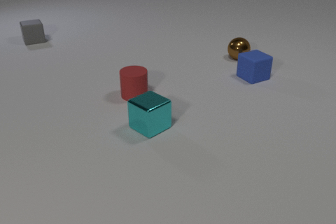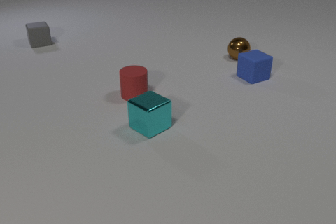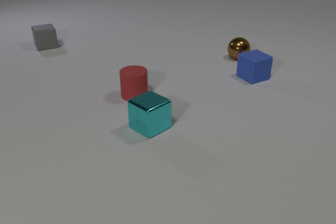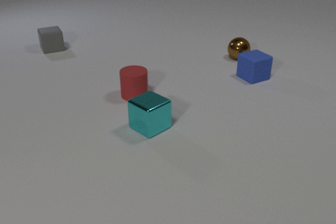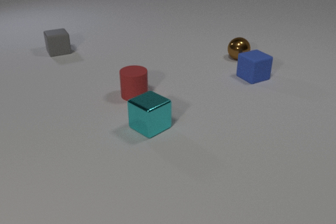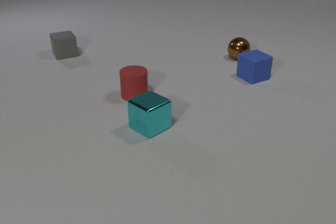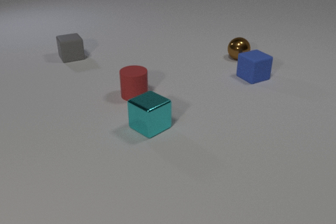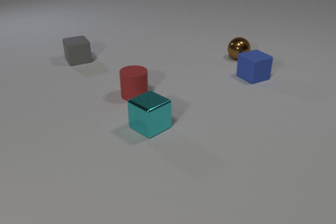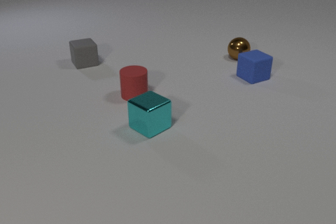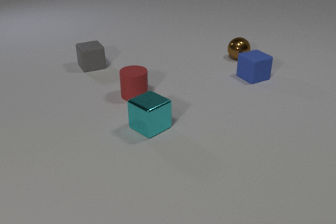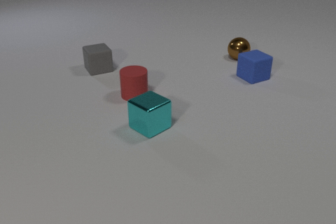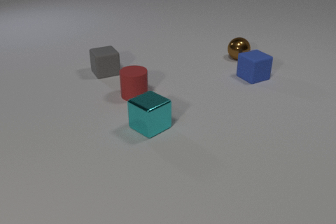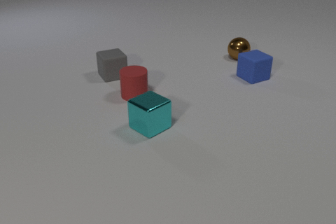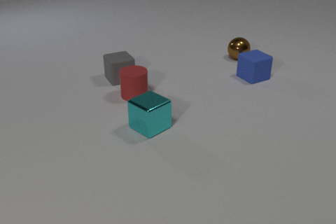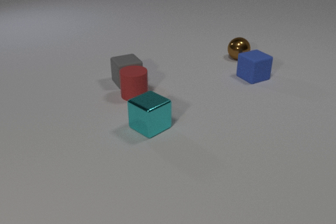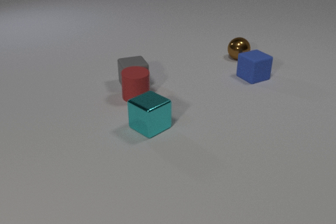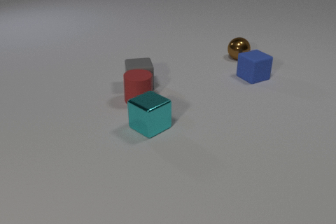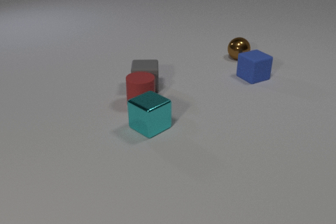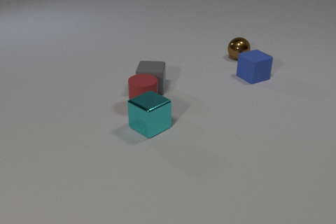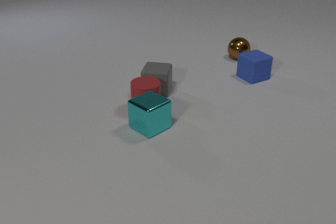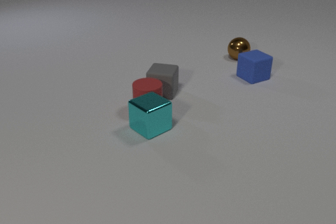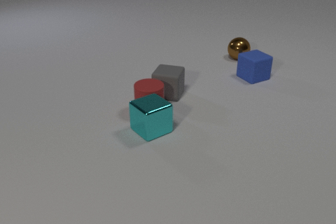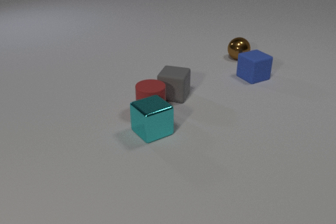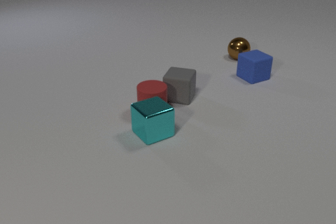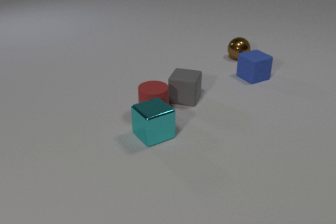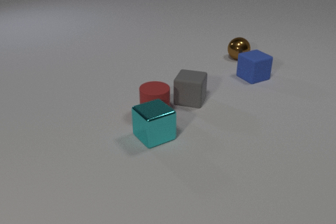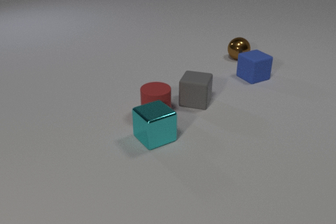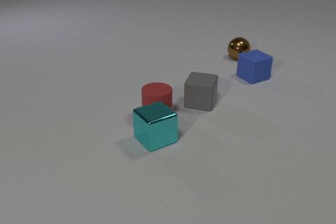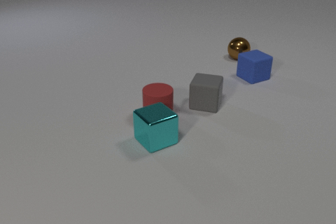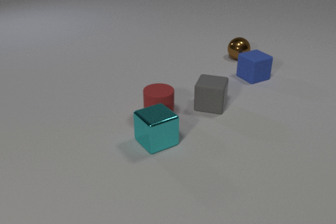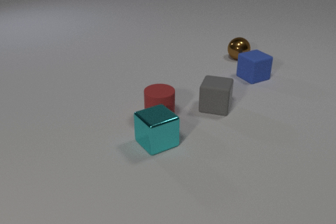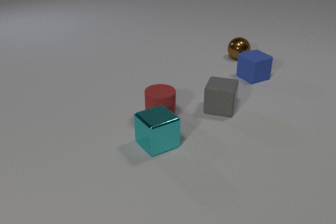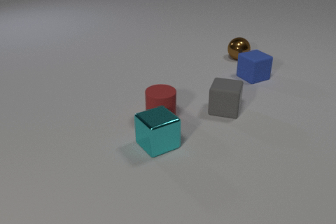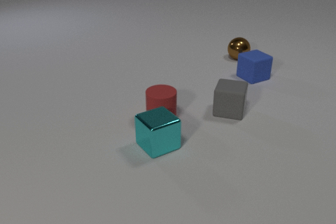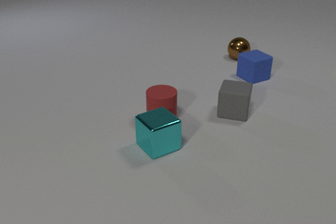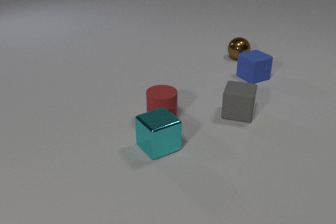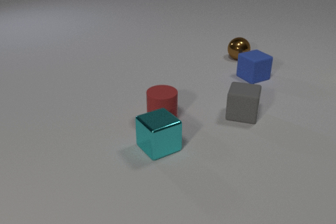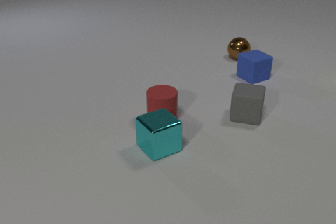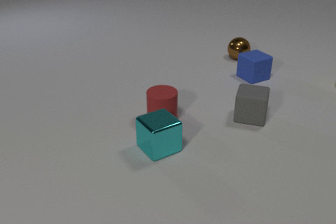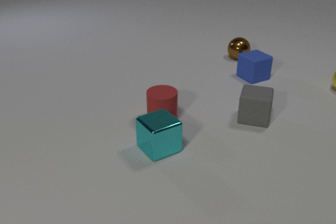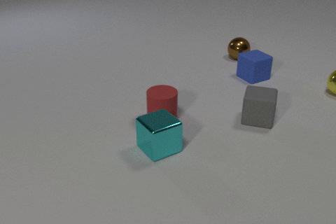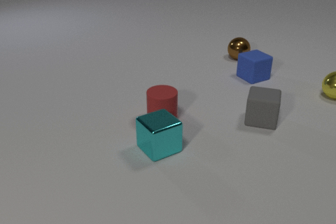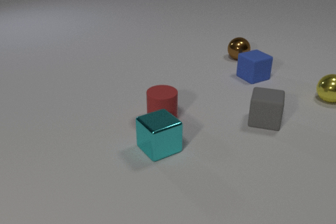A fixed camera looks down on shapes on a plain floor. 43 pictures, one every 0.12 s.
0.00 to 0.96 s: The gray rubber cube slides toward the camera and to the right.
0.96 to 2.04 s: The gray rubber cube slides toward the camera and to the right, spins clockwise seen from above by about 30 degrees, its near face sliding to the left. The red rubber cylinder slides toward the camera and to the right. The gray rubber cube and the red rubber cylinder collide.
2.04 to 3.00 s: The gray rubber cube slides to the right and toward the camera. The red rubber cylinder slides toward the camera and to the right. The cyan metal cube slides toward the camera. The red rubber cylinder and the cyan metal cube collide.
3.00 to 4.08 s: The gray rubber cube slides to the right and toward the camera. The red rubber cylinder slides toward the camera and to the right. The cyan metal cube slides toward the camera.
4.08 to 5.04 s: The gray rubber cube slides to the right. The yellow metal sphere comes in at the right edge, rolls toward the camera and to the left.
How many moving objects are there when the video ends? 2.
How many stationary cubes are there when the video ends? 2.
Are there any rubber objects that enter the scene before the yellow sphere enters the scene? no.
